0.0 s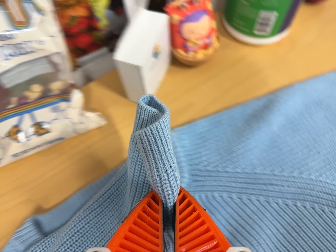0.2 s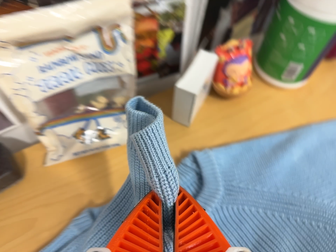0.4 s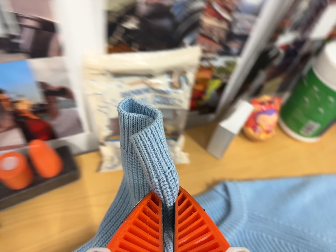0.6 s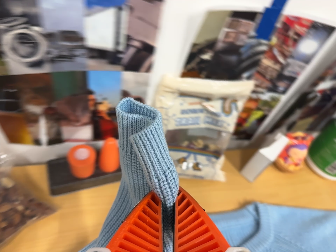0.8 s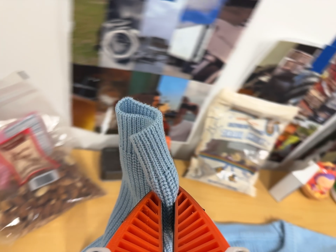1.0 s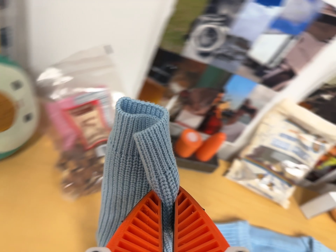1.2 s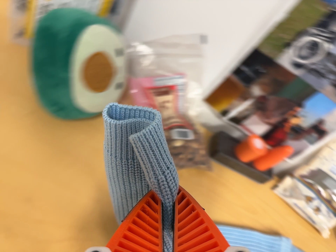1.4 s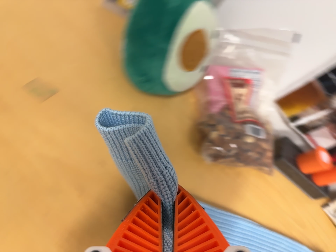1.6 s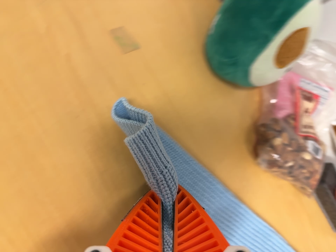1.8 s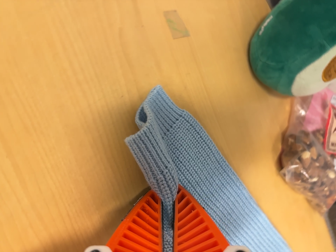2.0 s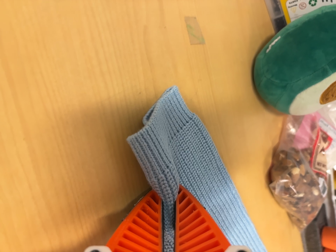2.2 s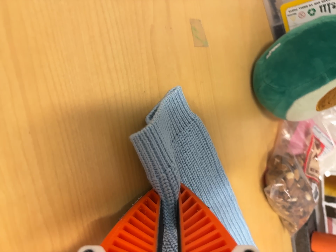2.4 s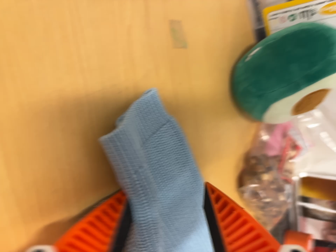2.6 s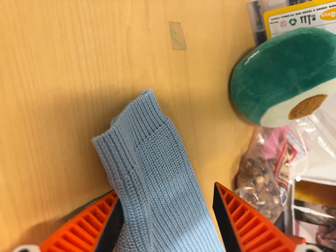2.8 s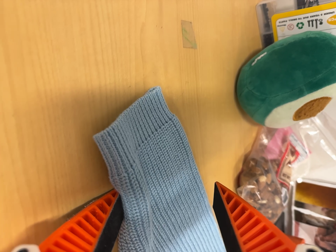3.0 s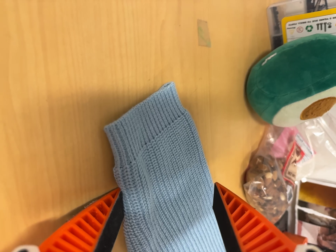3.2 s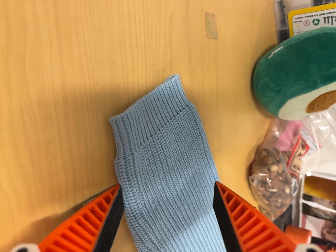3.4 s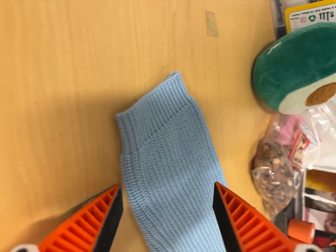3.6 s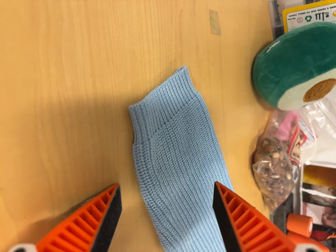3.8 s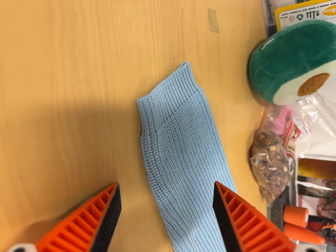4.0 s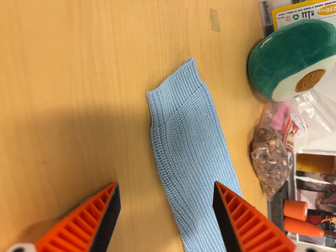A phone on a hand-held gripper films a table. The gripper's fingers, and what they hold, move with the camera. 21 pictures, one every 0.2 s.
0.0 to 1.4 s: The camera swings to its left by about 15 degrees, and the scene slides to the right. It travels to its left and backward, about 60 cm, so close, fixed things drift to the right. Its aim tips toward the top of its view by about 20 degrees. It rolls about its line of sight by about 75 degrees, and the scene rotates clockwise.
1.4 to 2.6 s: The camera pans to its right by about 10 degrees. It travels to its left, about 14 cm. It rolls about its line of sight by about 35 degrees, and the scene rotates clockwise.
2.6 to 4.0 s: The camera travels to its left, backward and toward the bottom of its view, about 10 cm, so close, fixed things drift to the right.
The film runs backward here.
